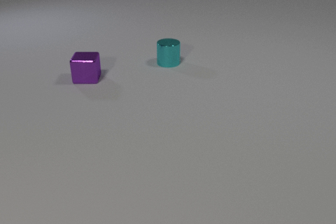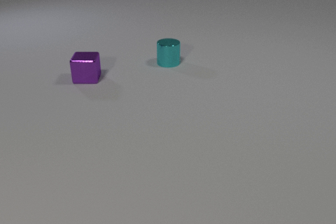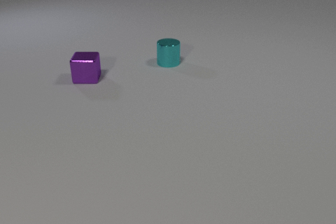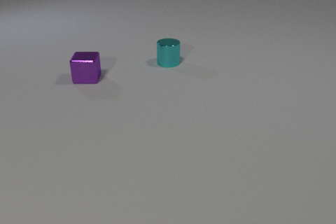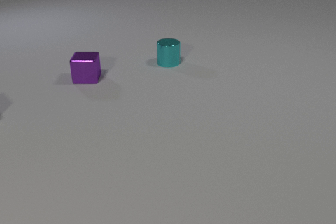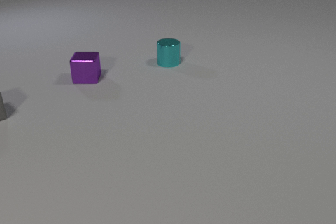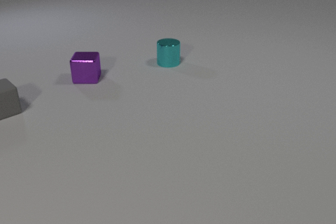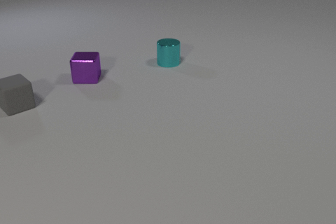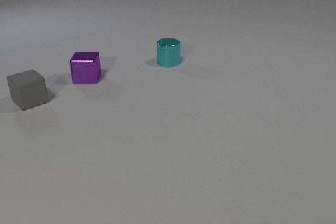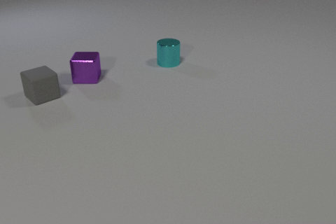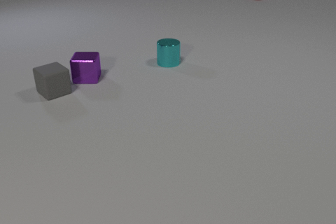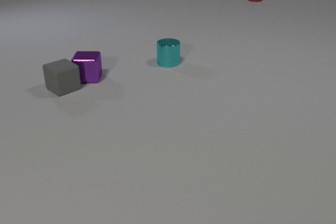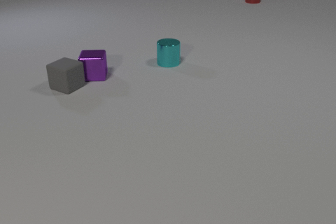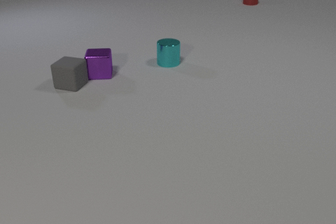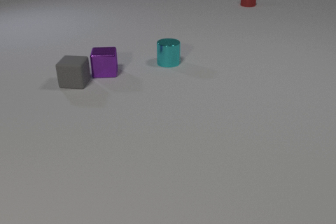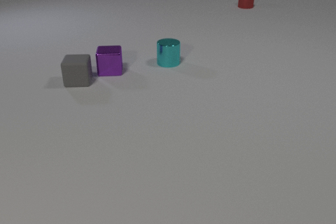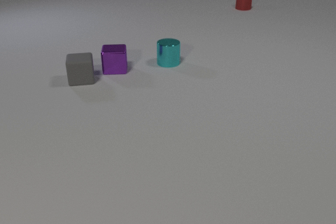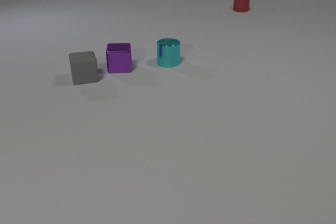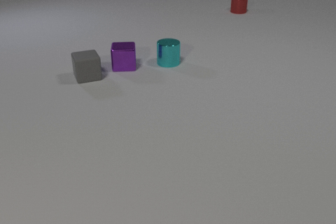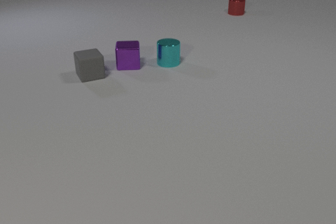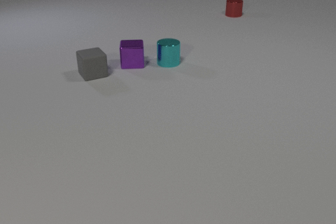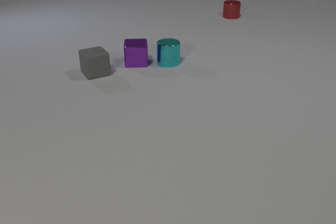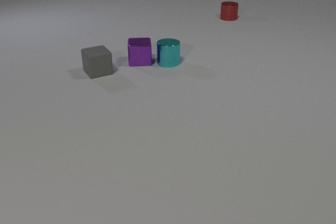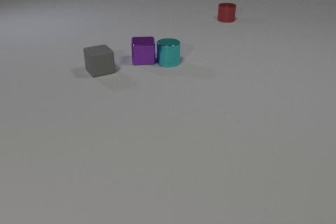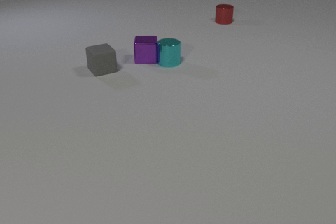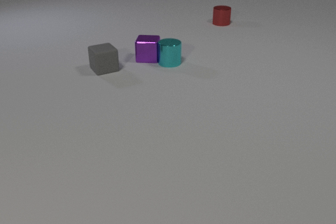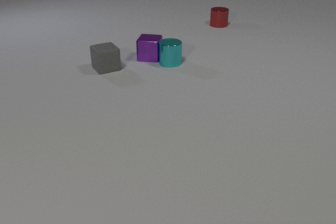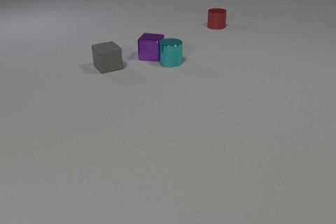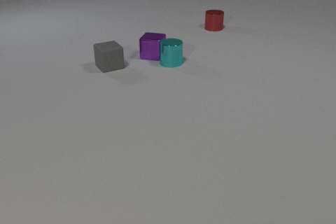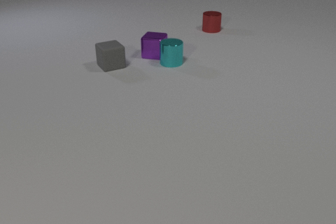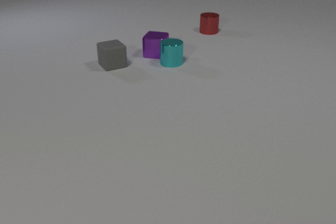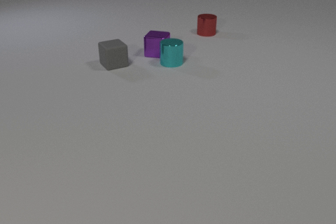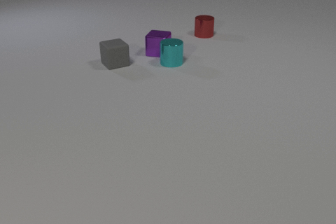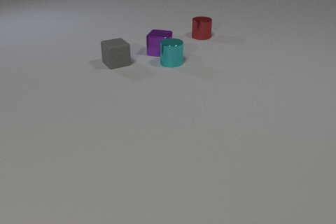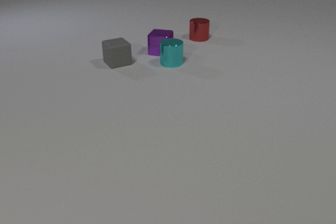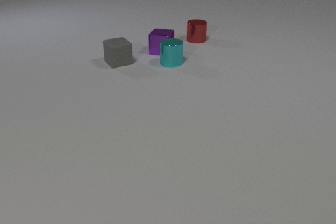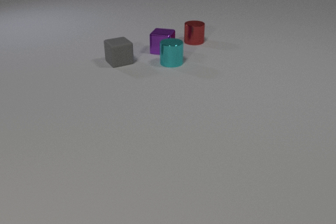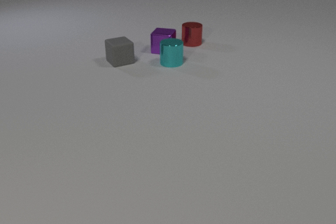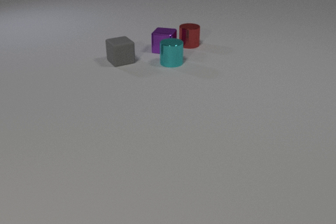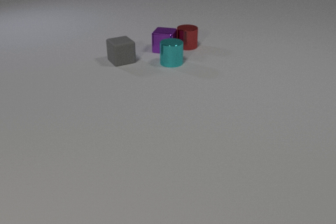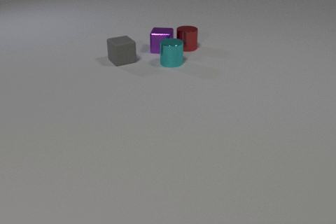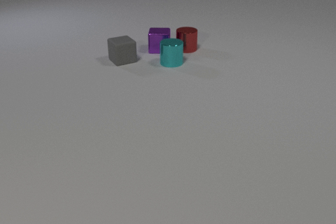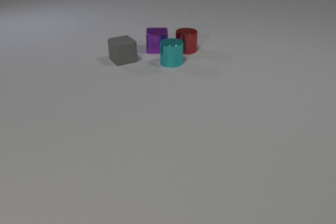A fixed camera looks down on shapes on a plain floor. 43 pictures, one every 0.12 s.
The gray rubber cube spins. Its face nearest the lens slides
to the right.
The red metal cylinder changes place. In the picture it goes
toward the camera.
0.00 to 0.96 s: The gray rubber cube comes in at the left edge, slides to the right and away from the camera.
0.96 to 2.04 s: The gray rubber cube slides to the right and away from the camera, spins counterclockwise seen from above by about 60 degrees, its near face sliding to the right. The purple metal cube slides to the right and away from the camera. The red metal cylinder slides toward the camera. The gray rubber cube and the purple metal cube collide.
2.04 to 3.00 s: The gray rubber cube slides to the right and away from the camera. The purple metal cube slides to the right and away from the camera. The red metal cylinder slides toward the camera. The purple metal cube and the cyan metal cylinder collide.
3.00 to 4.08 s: The gray rubber cube slides away from the camera and to the right. The purple metal cube slides away from the camera and to the right. The red metal cylinder slides toward the camera and to the left.
4.08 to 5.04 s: The gray rubber cube slides away from the camera and to the right. The purple metal cube slides away from the camera. The red metal cylinder slides toward the camera. The purple metal cube and the red metal cylinder collide.
What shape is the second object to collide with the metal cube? cylinder.
What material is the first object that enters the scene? rubber.
How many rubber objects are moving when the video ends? 1.
